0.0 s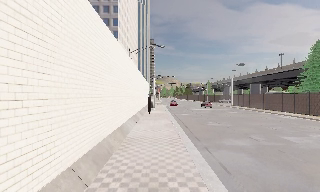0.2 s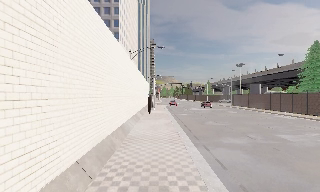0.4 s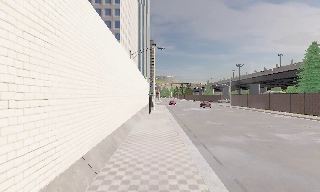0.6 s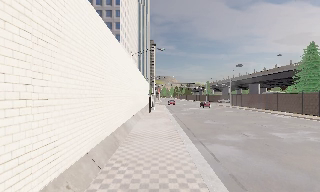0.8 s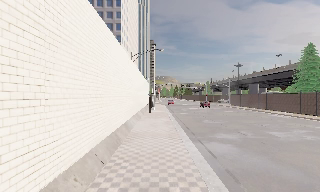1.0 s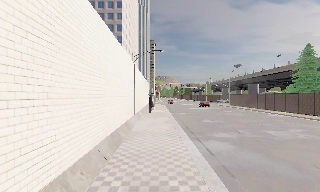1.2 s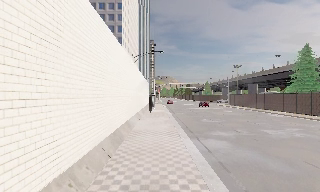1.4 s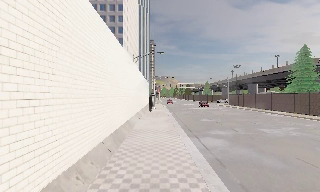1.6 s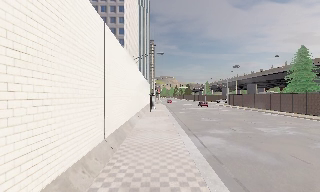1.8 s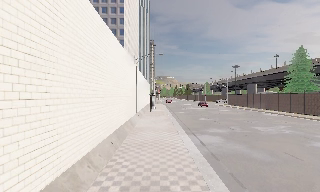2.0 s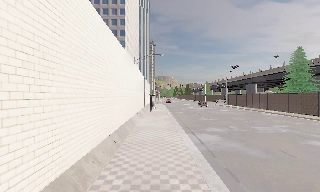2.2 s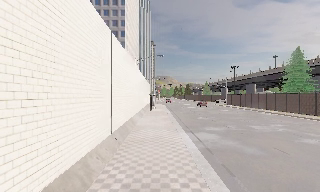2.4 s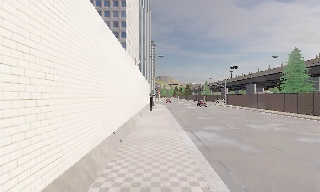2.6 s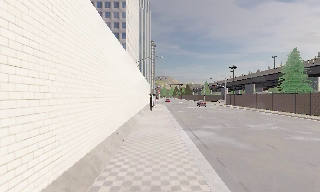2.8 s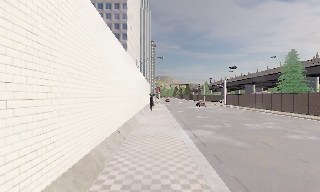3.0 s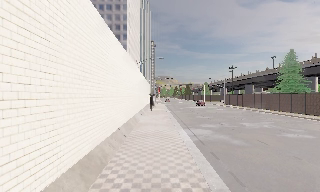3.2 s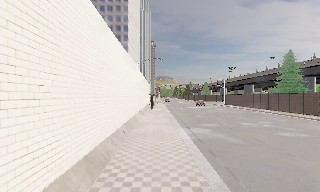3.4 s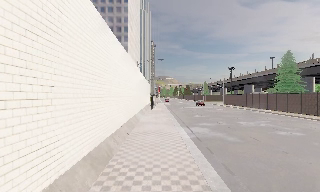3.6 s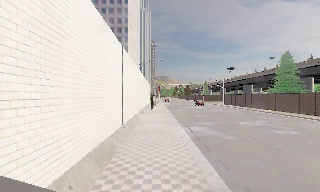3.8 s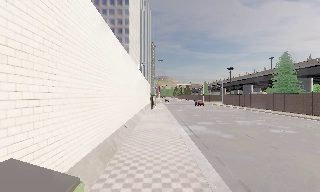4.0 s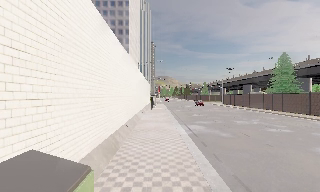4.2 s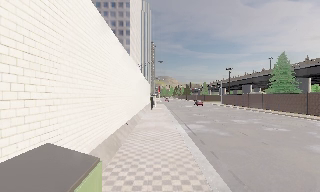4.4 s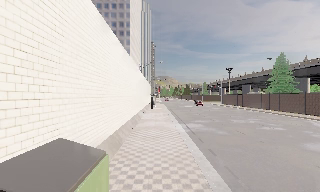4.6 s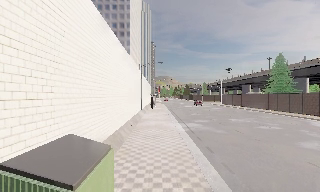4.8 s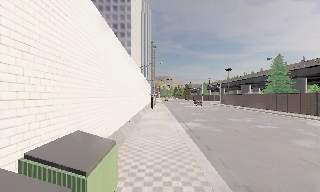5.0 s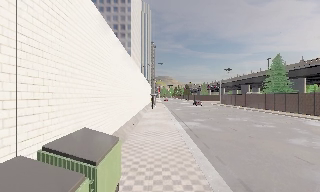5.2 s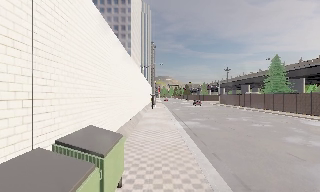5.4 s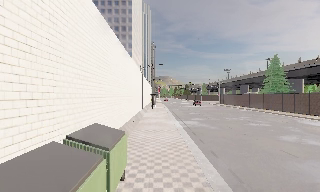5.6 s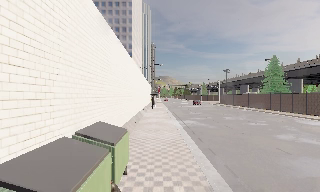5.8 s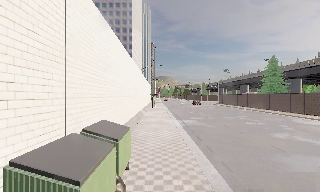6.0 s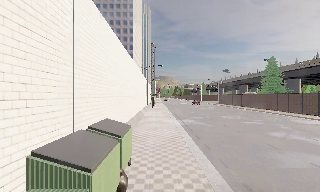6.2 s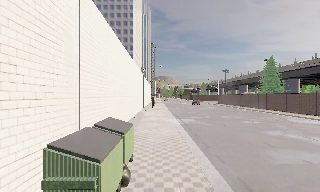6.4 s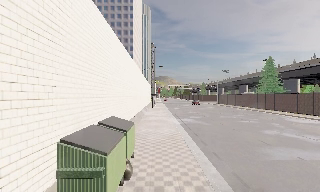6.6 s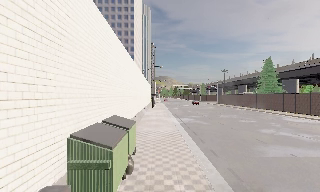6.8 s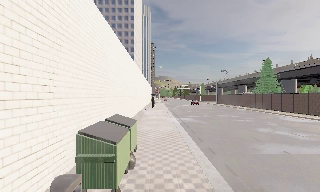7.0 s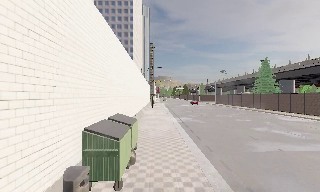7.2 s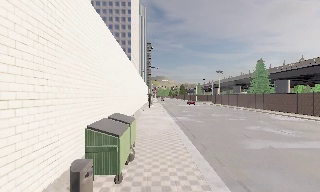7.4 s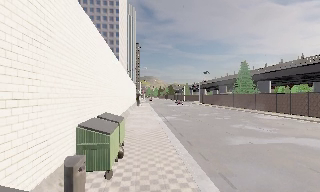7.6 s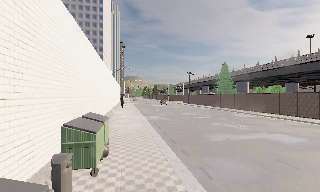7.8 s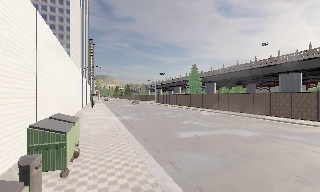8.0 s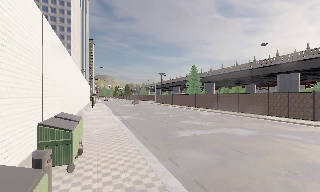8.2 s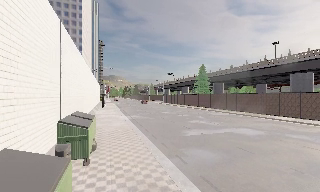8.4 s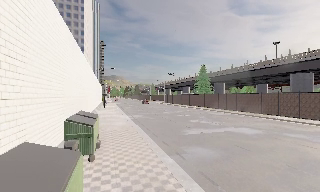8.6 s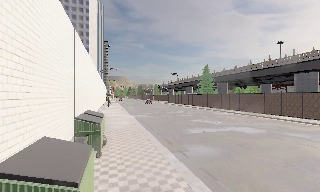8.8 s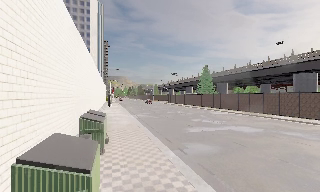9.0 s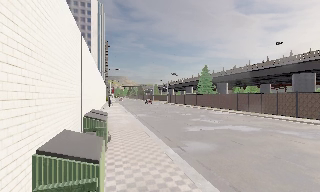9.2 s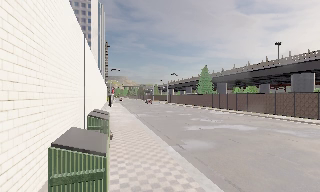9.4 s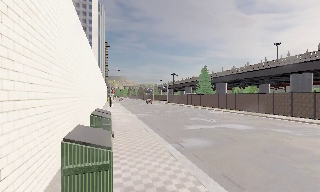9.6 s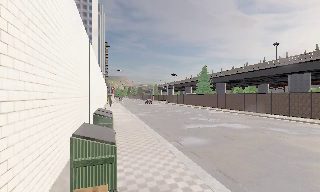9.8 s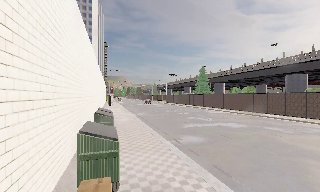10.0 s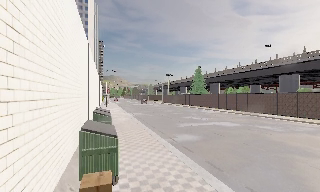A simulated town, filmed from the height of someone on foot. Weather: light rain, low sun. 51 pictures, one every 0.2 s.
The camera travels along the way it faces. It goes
backward.
0.0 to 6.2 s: The camera travels backward, about 11 m, so what stands in front gets smaller.
6.2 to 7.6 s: The camera swings to its right by about 10 degrees, and the scene slides to the left. It travels backward, about 2.5 m, so what stands in front gets smaller.
7.6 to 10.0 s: The camera travels backward, about 4 m, so what stands in front gets smaller.
The film runs backward here.
